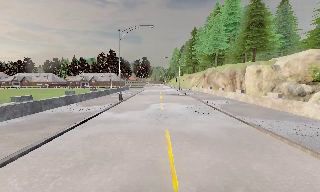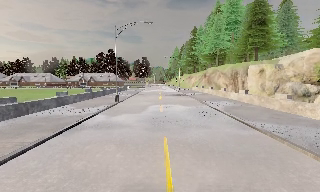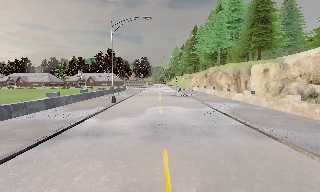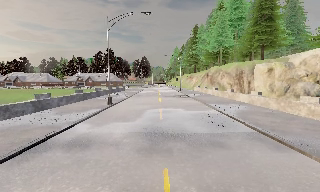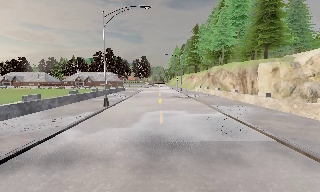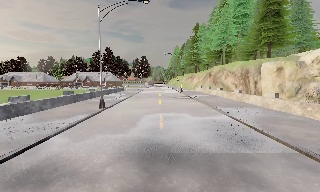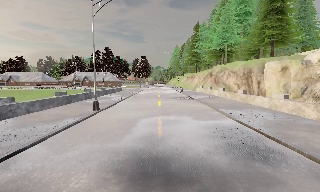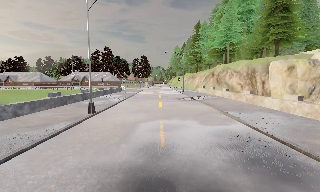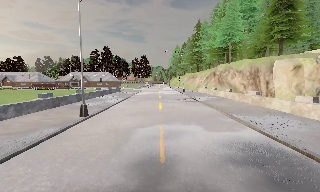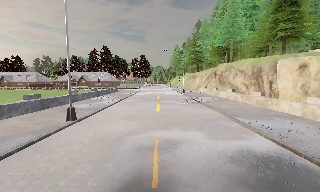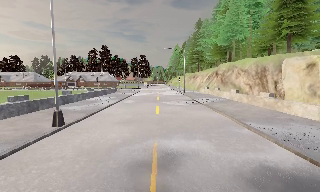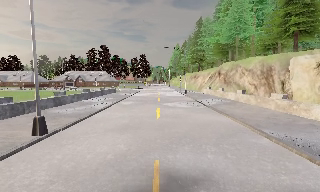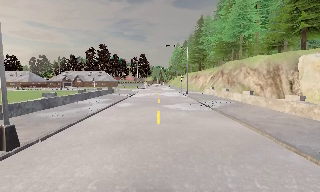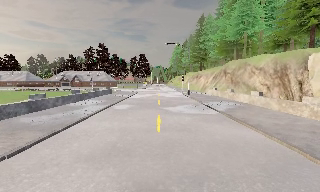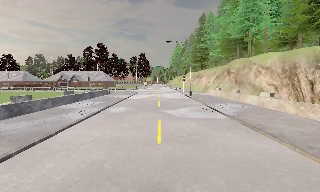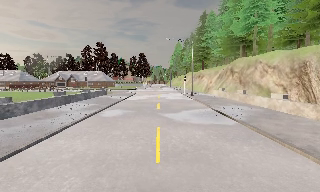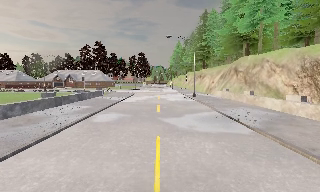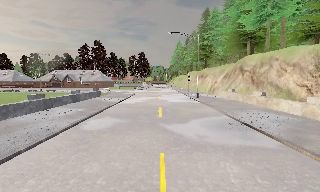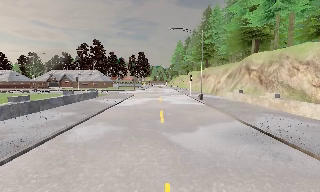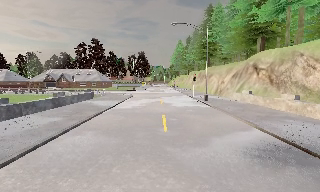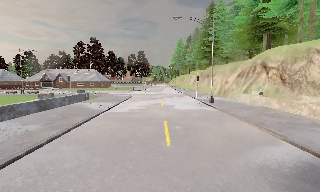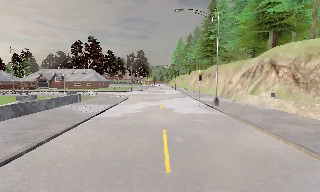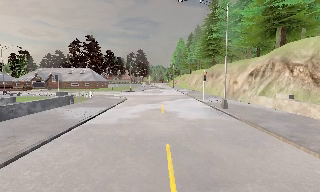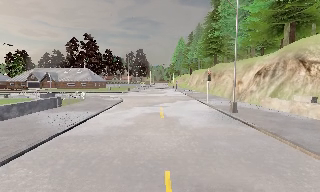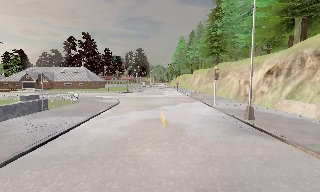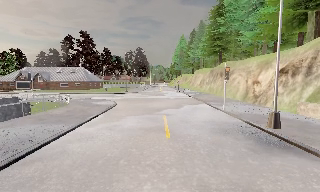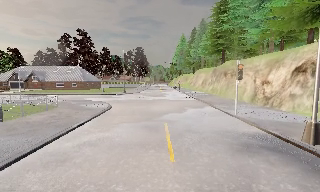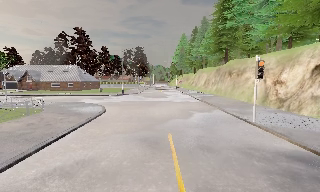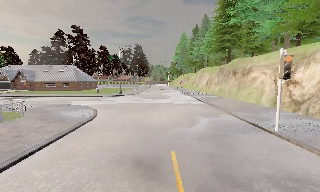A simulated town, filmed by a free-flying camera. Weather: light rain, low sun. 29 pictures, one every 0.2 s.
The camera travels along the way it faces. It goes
forward.
0.0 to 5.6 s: The camera travels forward, about 35 m, so what stands in front looms larger. It gains speed.
The film runs forward here.
